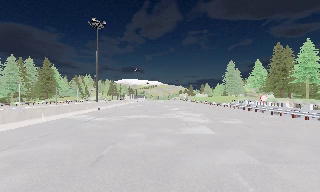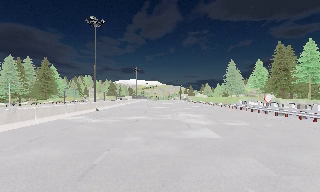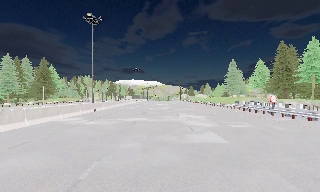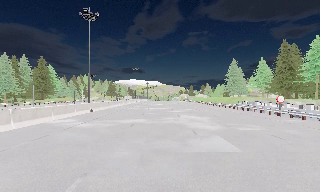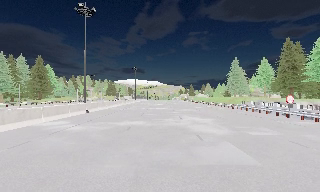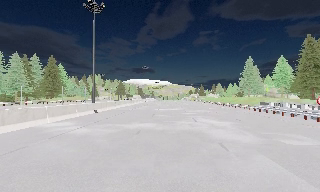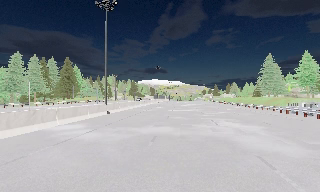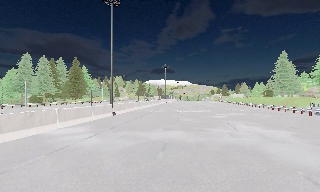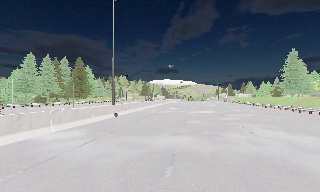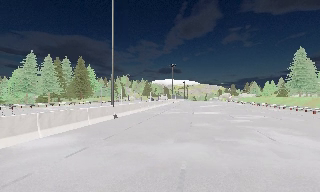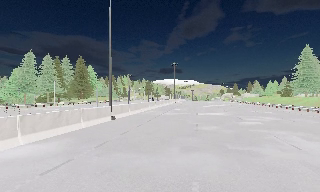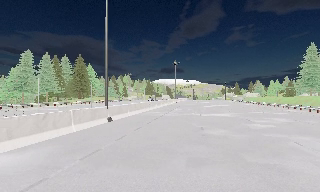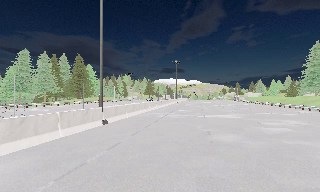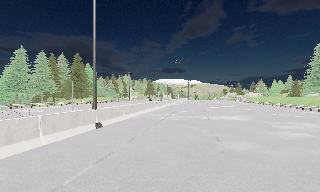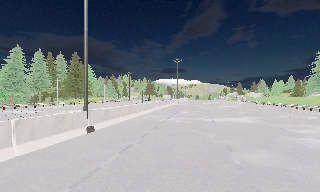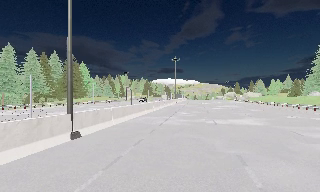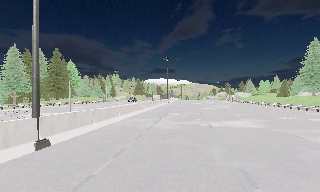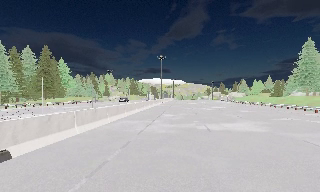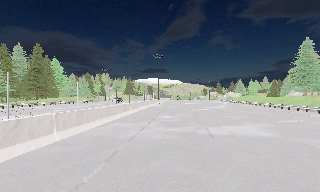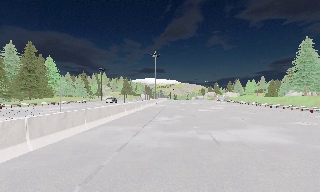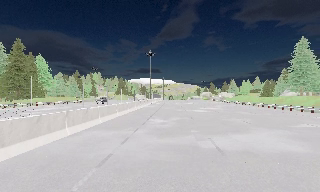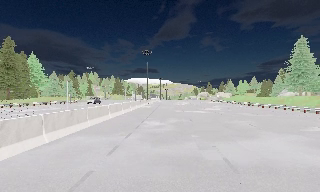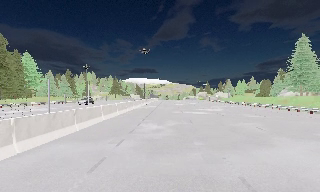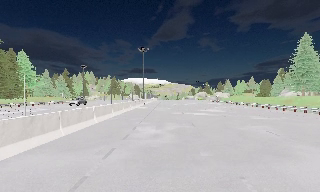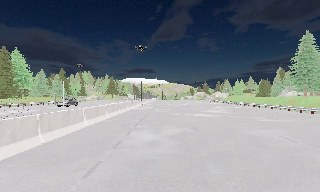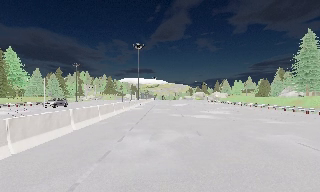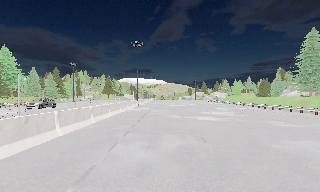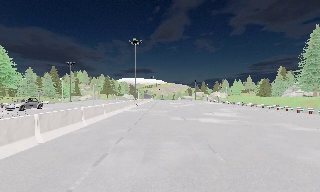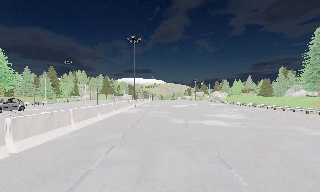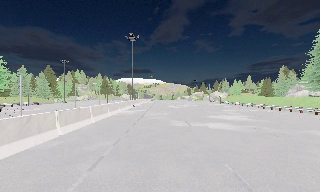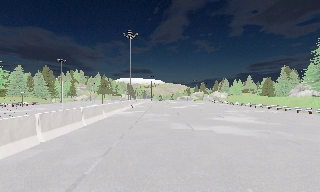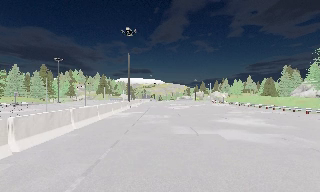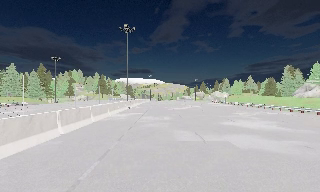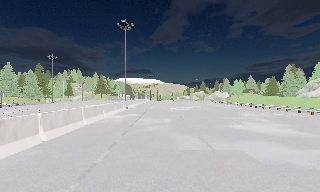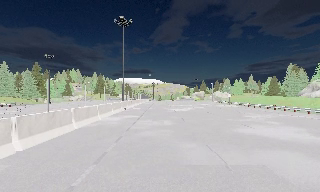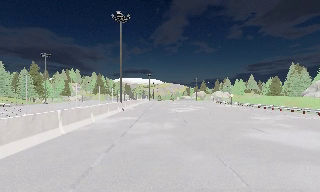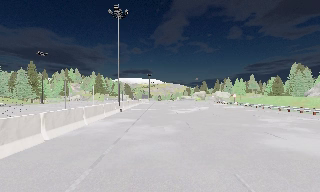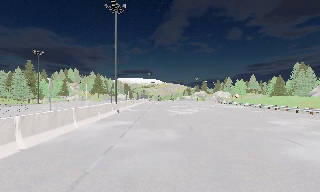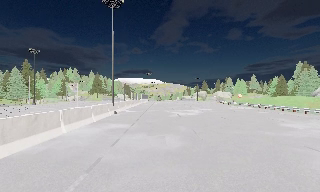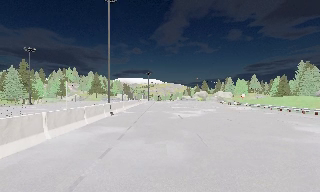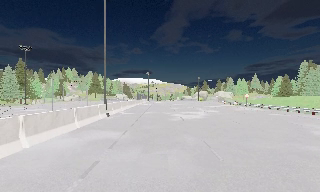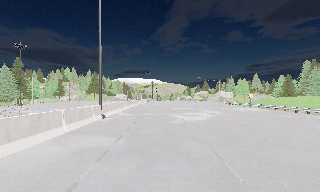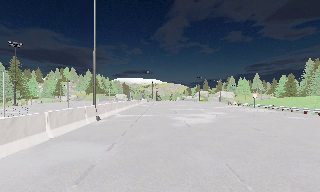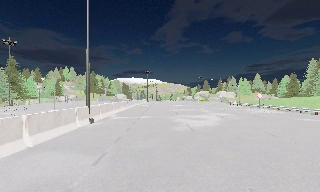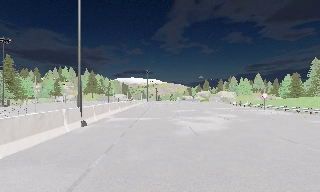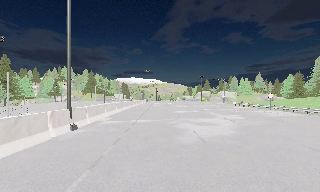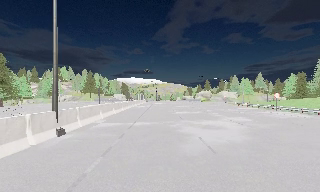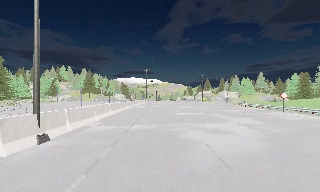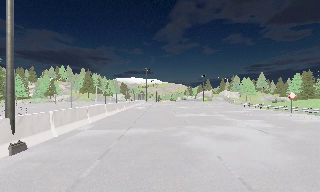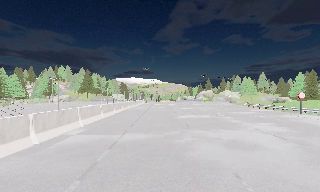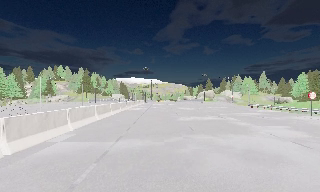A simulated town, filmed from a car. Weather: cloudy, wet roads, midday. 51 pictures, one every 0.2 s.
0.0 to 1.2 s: The camera travels forward, about 6 m, so what stands in front looms larger. It gains speed.
1.2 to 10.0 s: The camera travels forward, about 50 m, so what stands in front looms larger.
The film runs forward here.
